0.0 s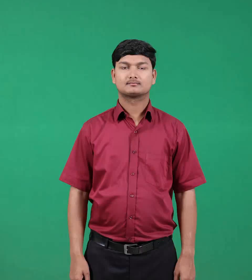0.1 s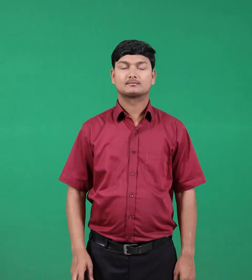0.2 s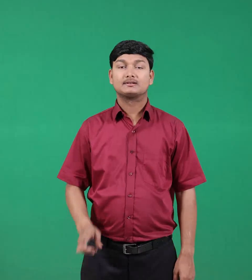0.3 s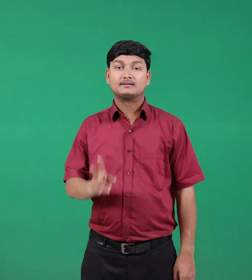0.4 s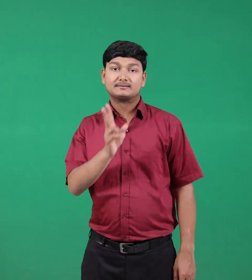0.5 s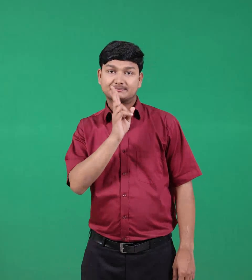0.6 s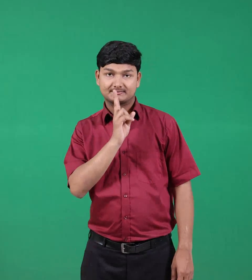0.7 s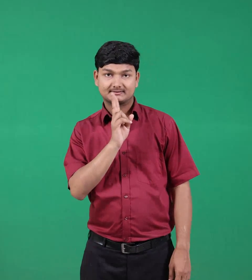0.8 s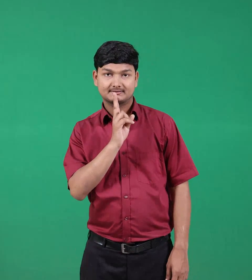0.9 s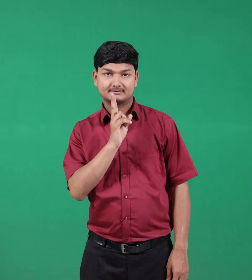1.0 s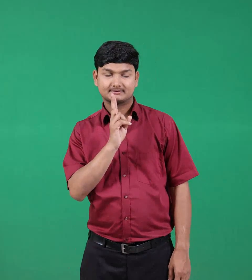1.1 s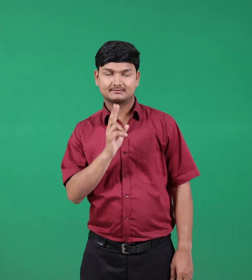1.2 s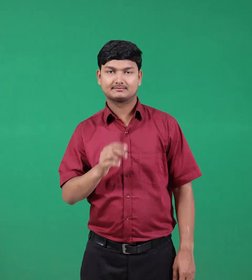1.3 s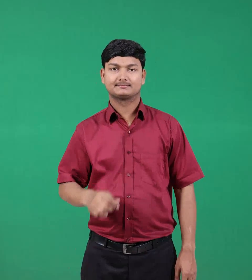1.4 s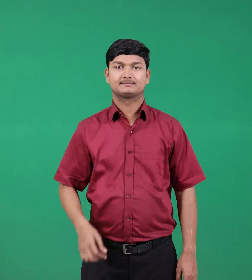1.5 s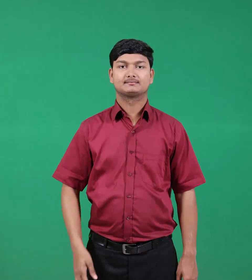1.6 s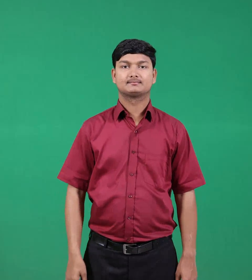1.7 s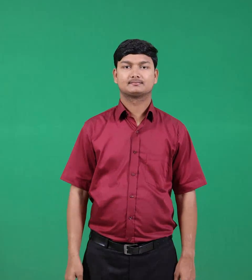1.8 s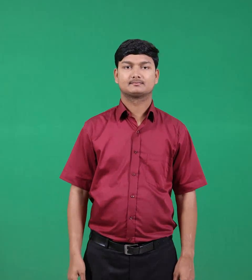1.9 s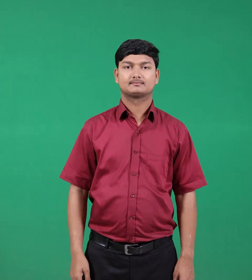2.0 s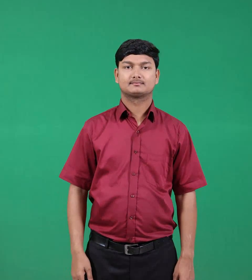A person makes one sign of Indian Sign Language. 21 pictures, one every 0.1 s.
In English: talk
